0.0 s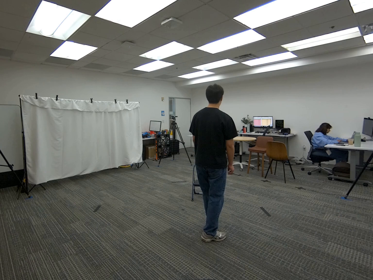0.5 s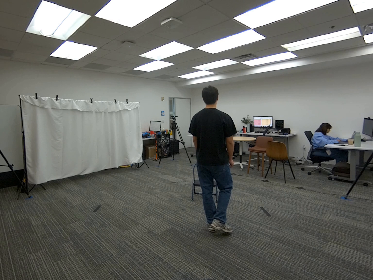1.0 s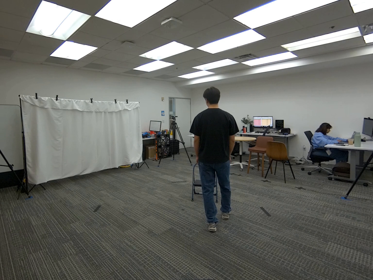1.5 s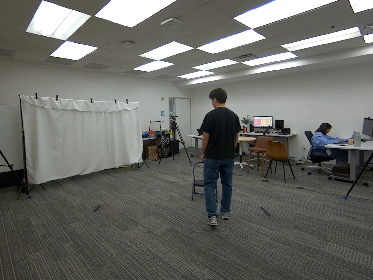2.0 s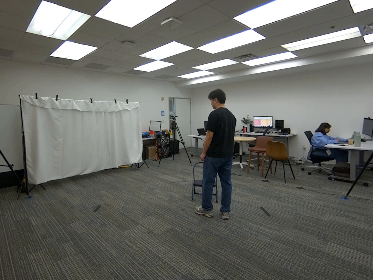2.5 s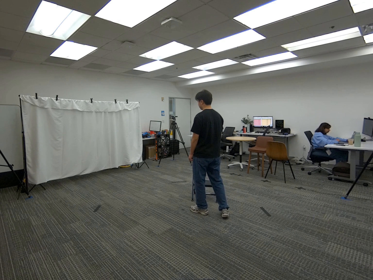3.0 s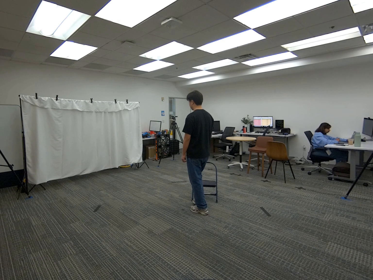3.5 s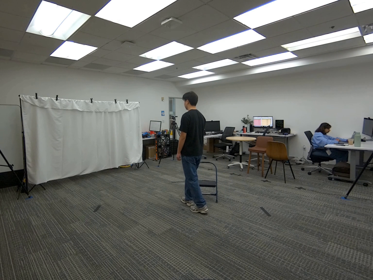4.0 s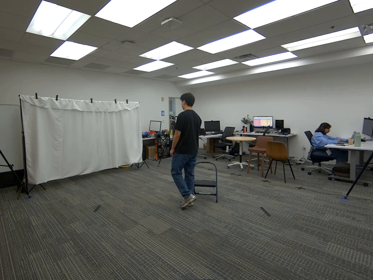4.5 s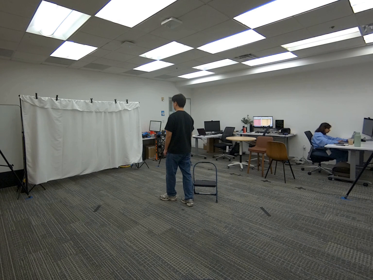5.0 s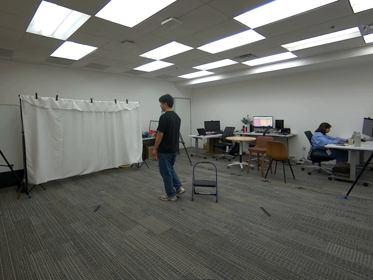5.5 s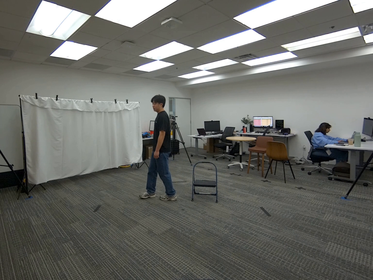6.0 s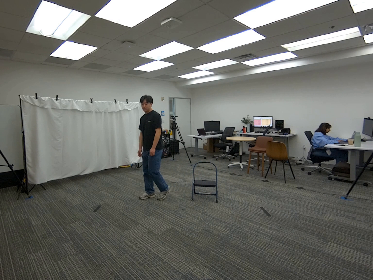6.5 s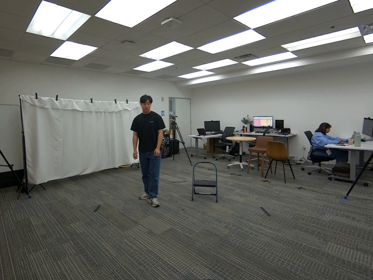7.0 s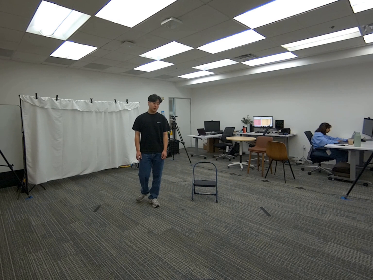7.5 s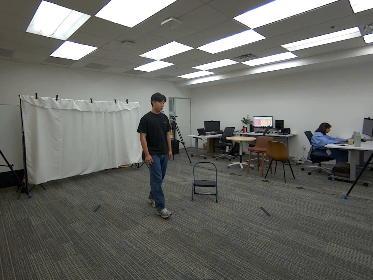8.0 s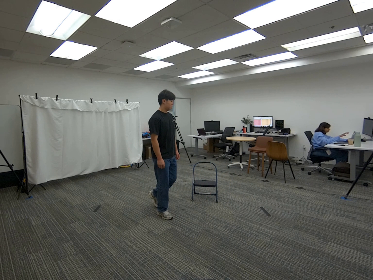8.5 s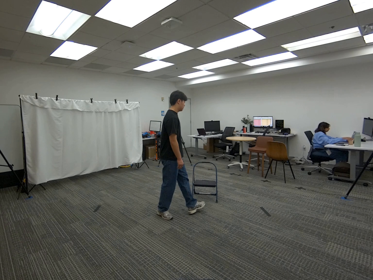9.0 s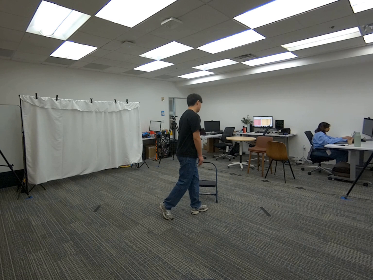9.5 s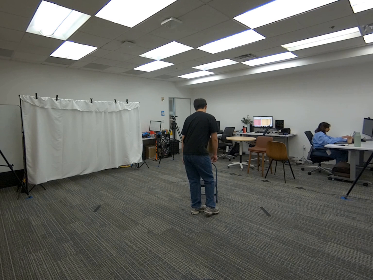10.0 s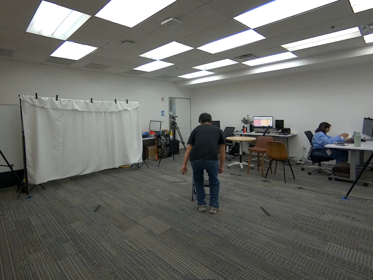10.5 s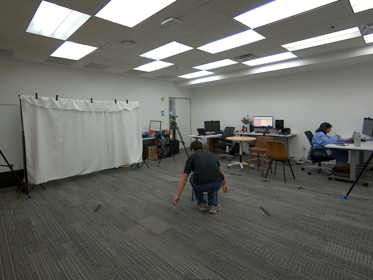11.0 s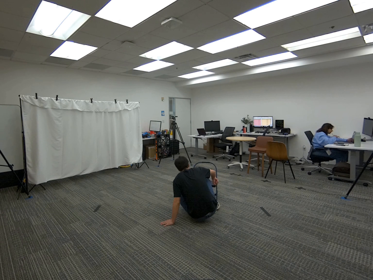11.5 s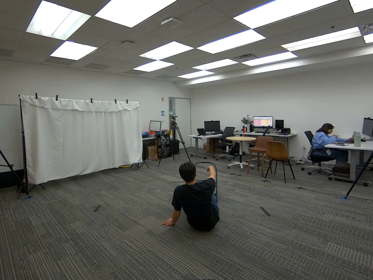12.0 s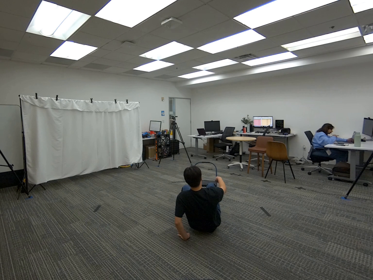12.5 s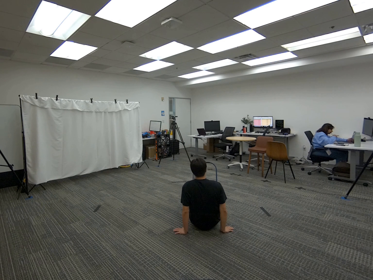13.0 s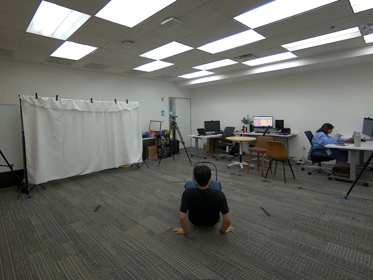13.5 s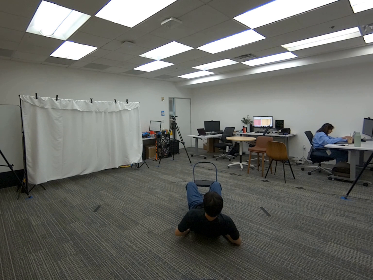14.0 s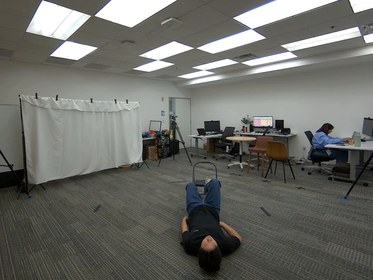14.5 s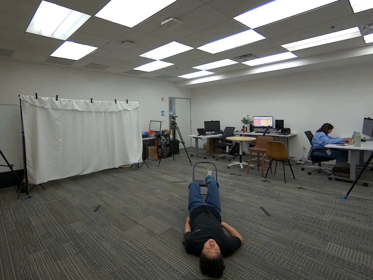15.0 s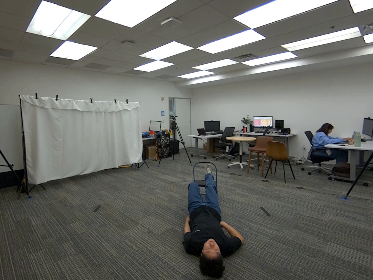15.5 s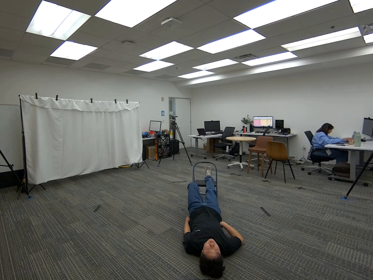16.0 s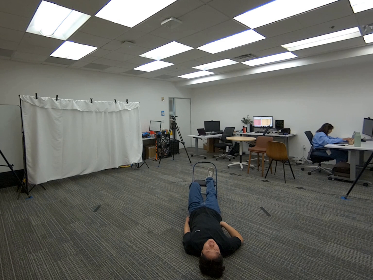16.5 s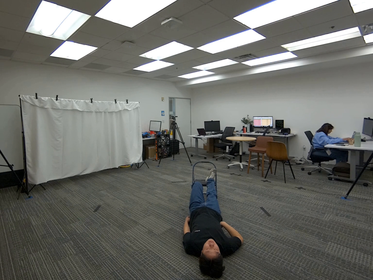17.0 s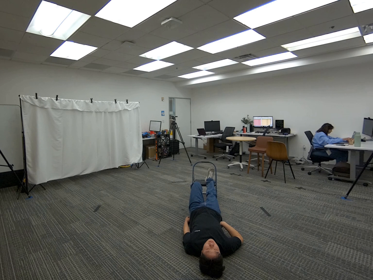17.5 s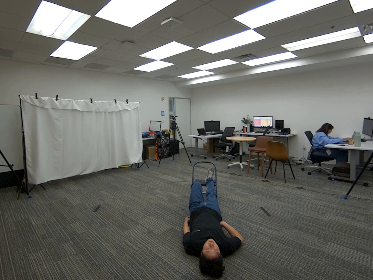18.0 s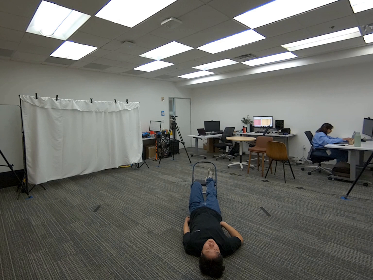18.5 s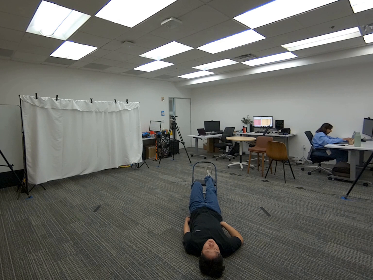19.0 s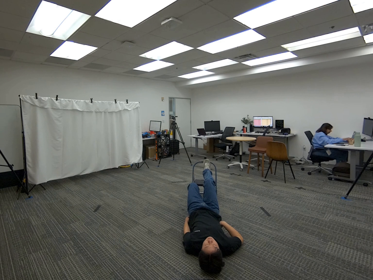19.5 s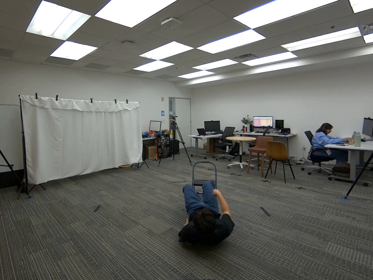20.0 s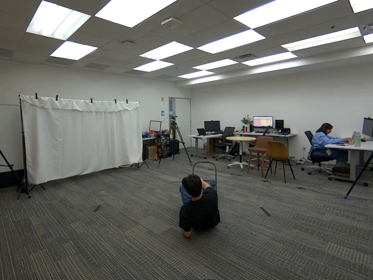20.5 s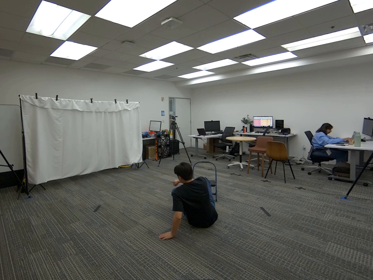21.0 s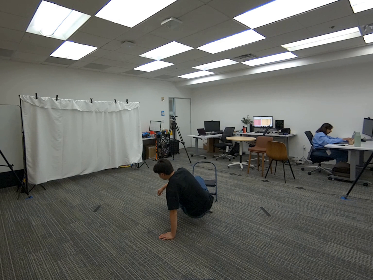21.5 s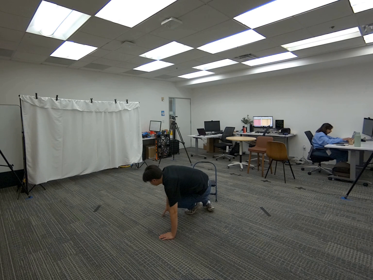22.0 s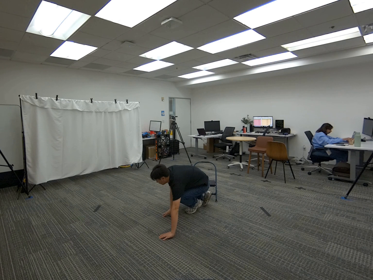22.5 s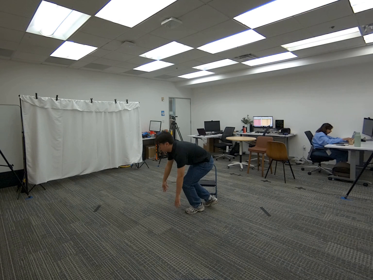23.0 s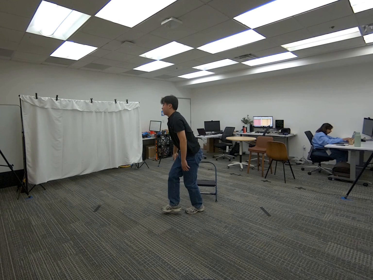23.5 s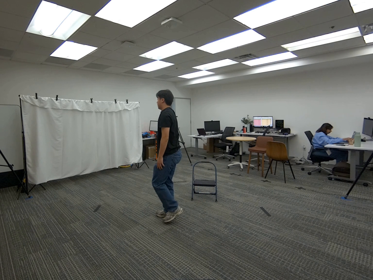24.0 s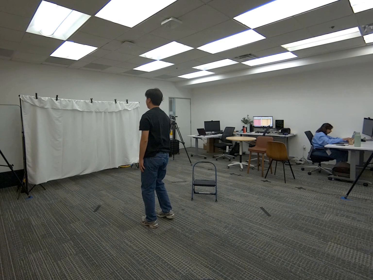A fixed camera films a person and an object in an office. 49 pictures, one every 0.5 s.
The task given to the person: Walk over to the step ladder. Lay down in front of the ladder and rest one foot on the step. Stand up when finished.
